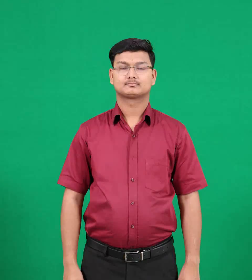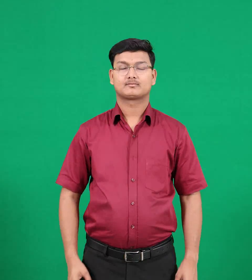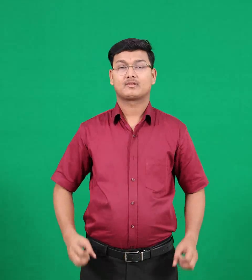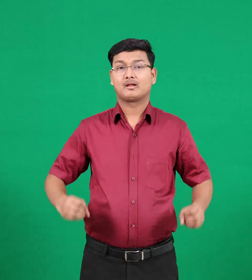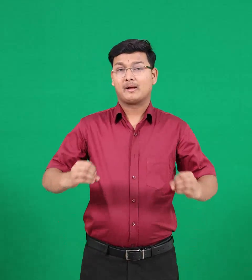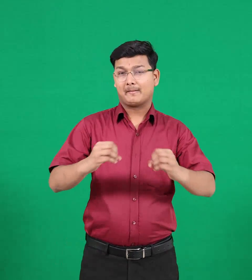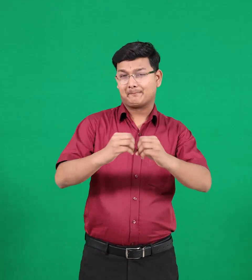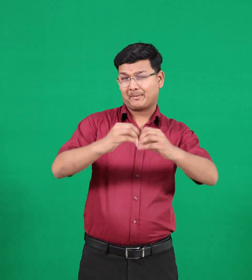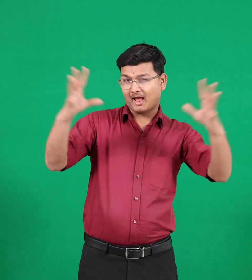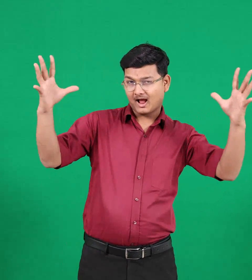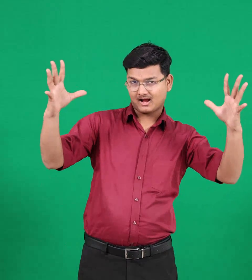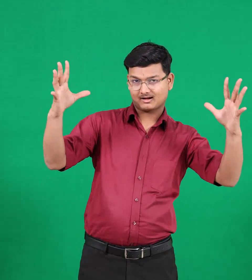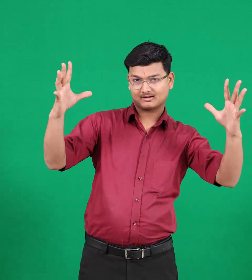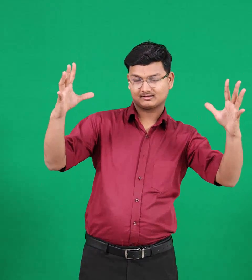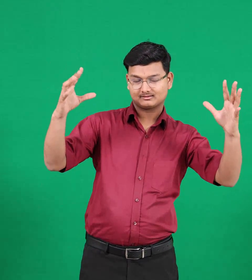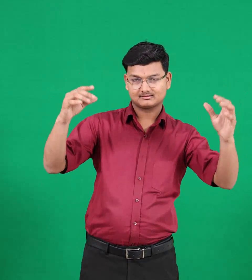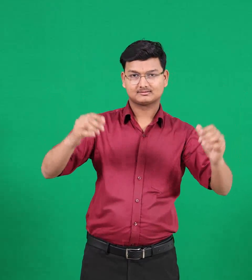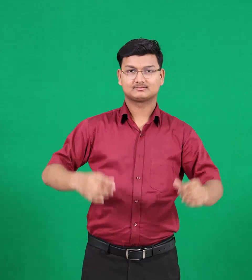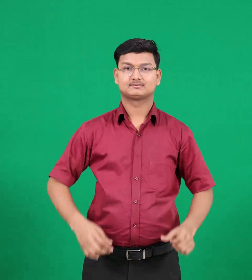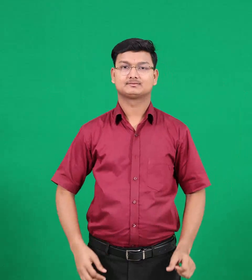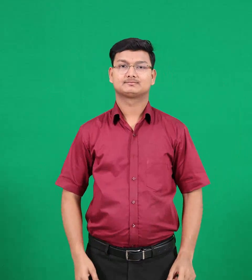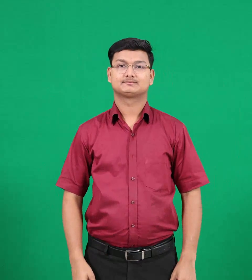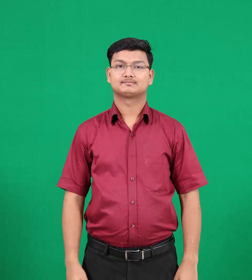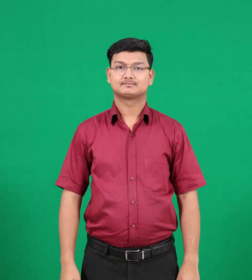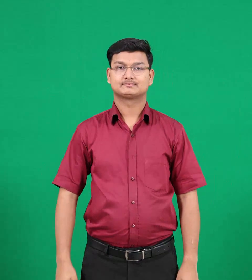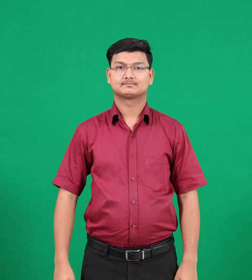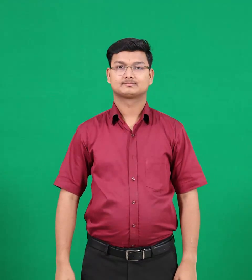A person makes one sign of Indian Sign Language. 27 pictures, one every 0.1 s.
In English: burst
